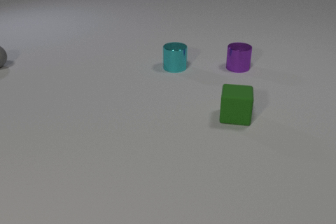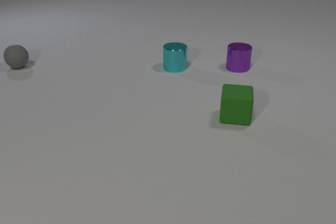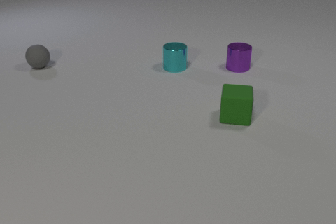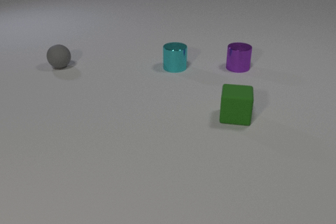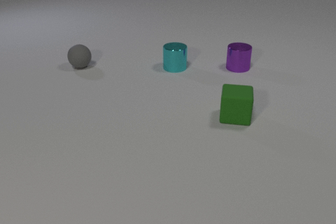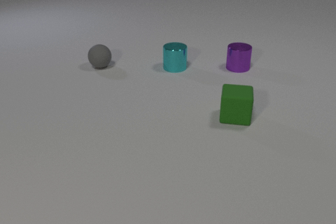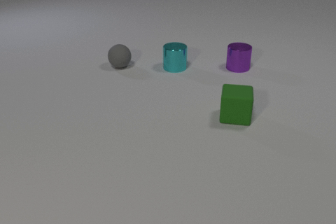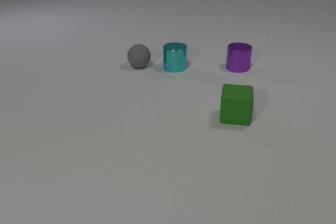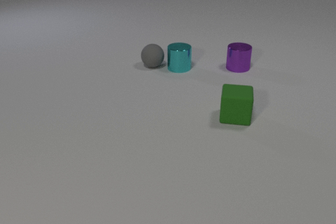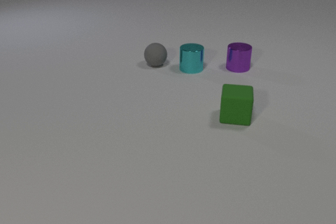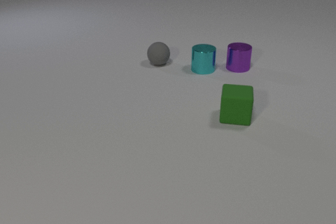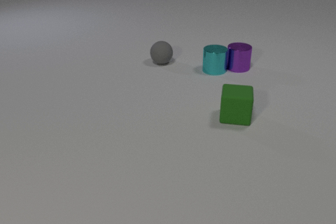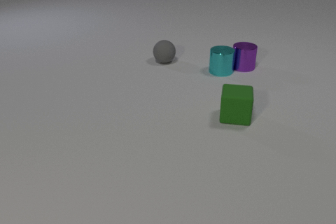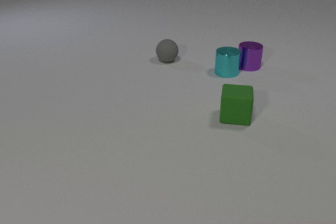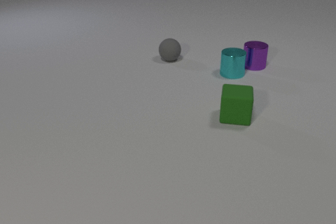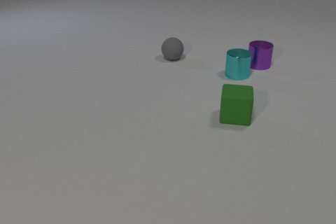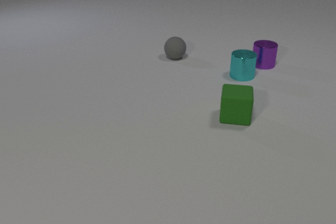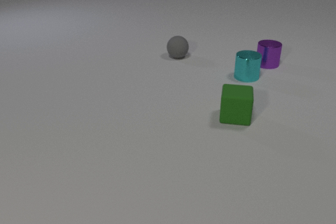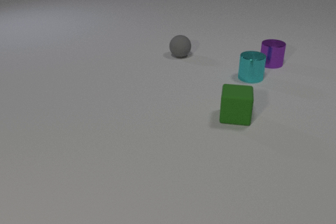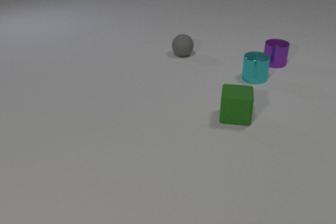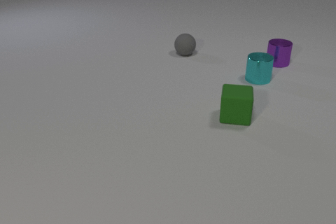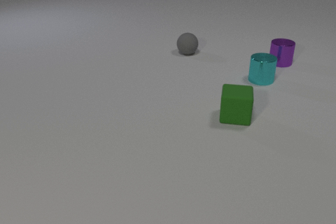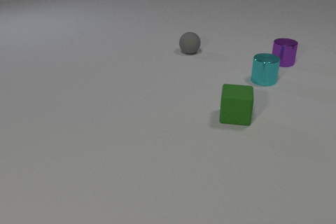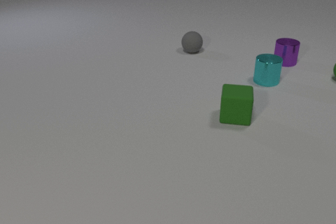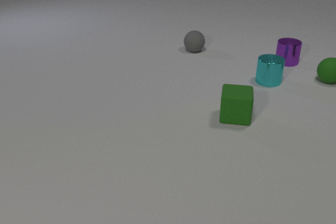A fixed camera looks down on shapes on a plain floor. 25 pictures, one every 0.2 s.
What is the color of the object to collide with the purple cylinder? cyan.
How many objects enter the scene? 2.
Are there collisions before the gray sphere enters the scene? no.
0.0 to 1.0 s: The gray rubber sphere rolls to the right.
1.0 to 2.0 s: The gray rubber sphere rolls to the right. The cyan metal cylinder slides to the right. The gray rubber sphere and the cyan metal cylinder collide.
2.0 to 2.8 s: The gray rubber sphere rolls to the right and away from the camera. The cyan metal cylinder slides to the right. The purple metal cylinder slides to the right and away from the camera. The cyan metal cylinder and the purple metal cylinder collide.
2.8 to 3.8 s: The gray rubber sphere rolls away from the camera and to the right. The cyan metal cylinder slides to the right. The purple metal cylinder slides to the right and away from the camera.
3.8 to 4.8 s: The gray rubber sphere rolls away from the camera and to the right. The cyan metal cylinder slides to the right. The purple metal cylinder slides to the right and away from the camera. The green rubber sphere comes in at the right edge, rolls to the left and toward the camera.
